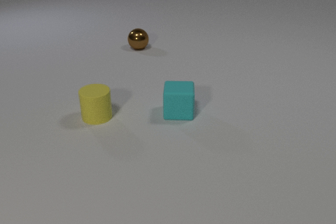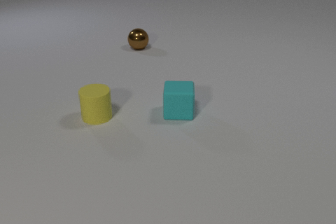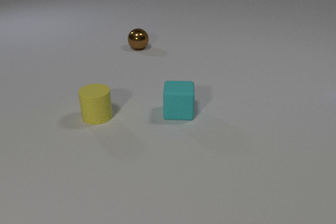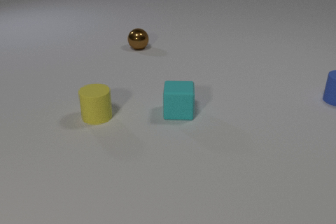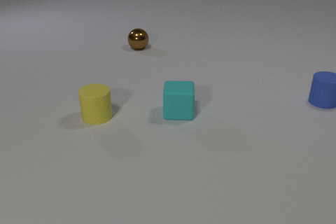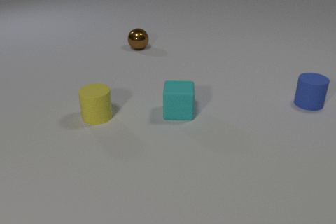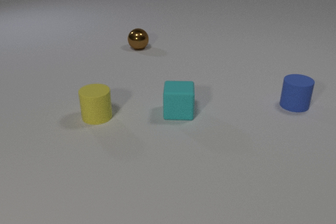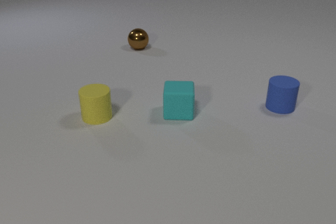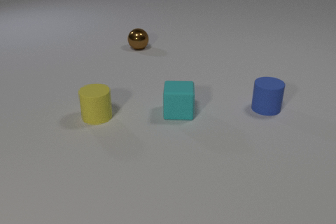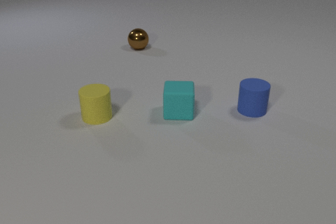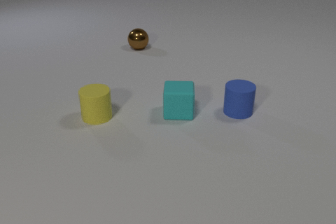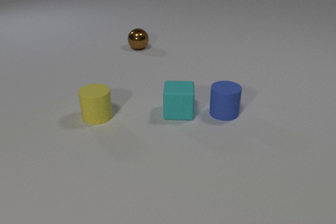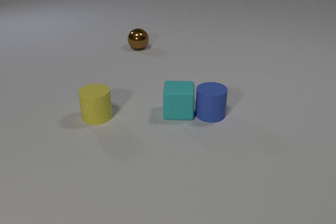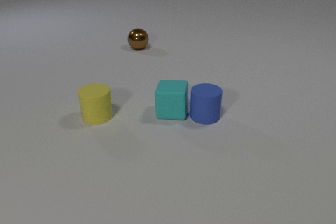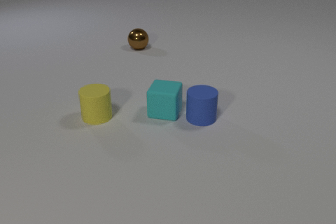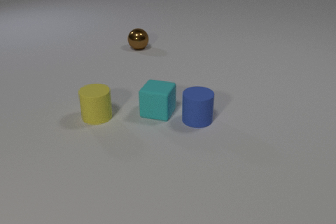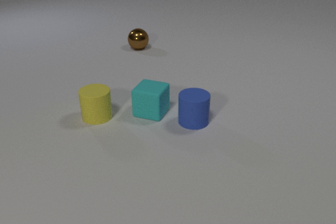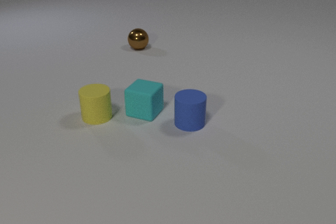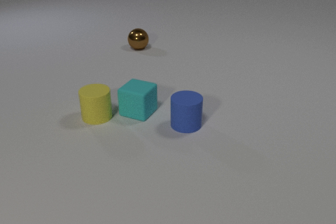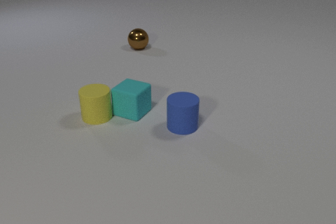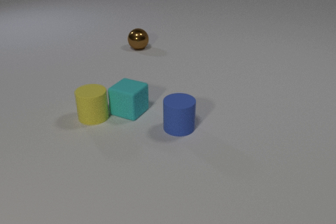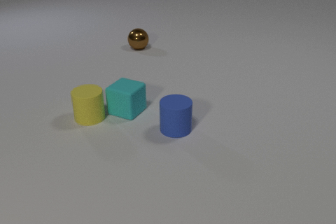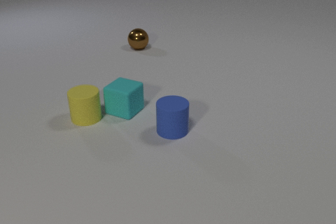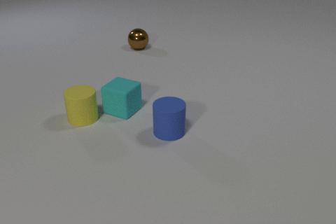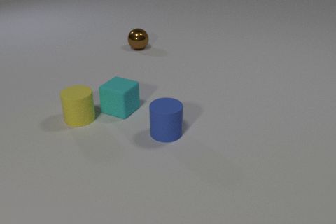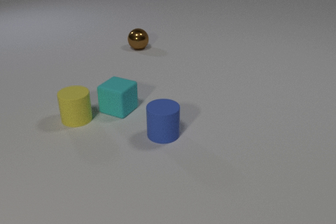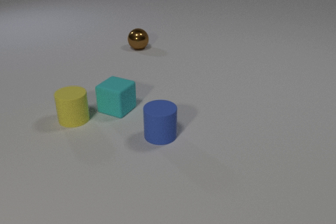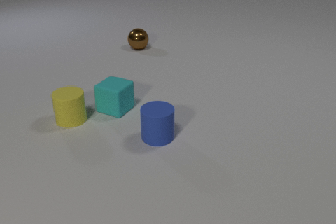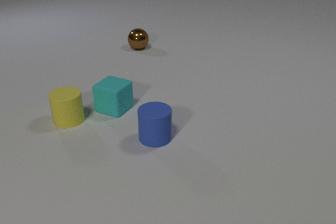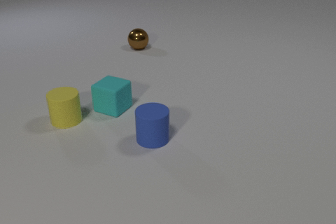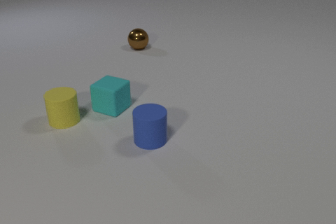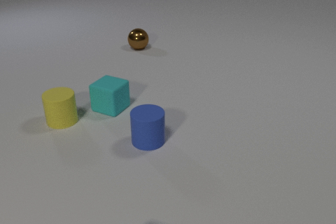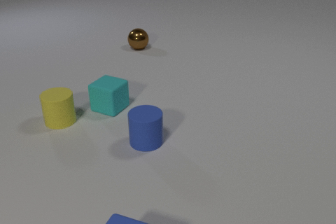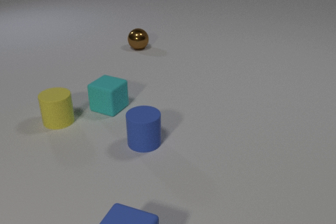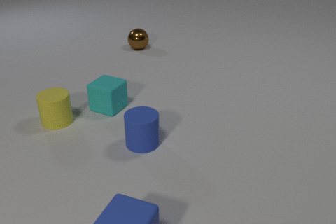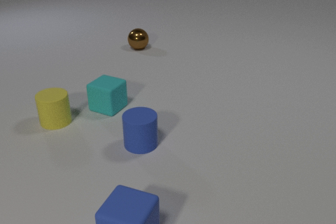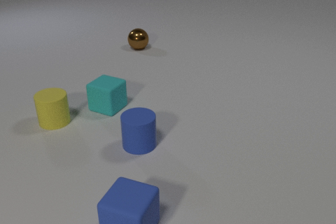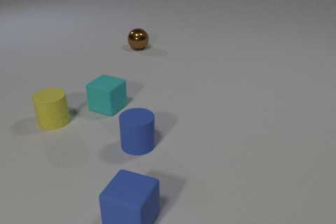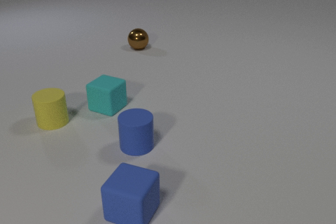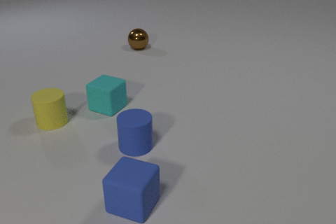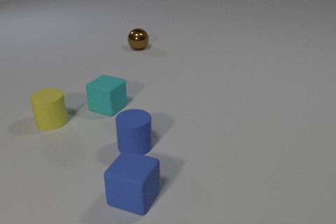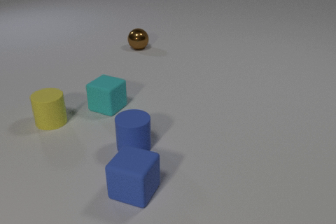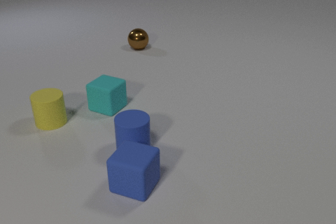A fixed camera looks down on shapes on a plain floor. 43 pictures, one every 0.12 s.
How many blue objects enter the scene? 2.
What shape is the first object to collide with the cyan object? cylinder.
How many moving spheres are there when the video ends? 0.
0.00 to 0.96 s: The blue rubber cylinder comes in at the right edge, slides to the left and toward the camera.
0.96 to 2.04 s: The blue rubber cylinder slides to the left and toward the camera. The cyan rubber cube slides to the left, spins clockwise seen from above by about 15 degrees, its near face sliding to the left. The blue rubber cylinder and the cyan rubber cube collide.
2.04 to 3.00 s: The blue rubber cylinder slides to the left and toward the camera. The cyan rubber cube slides to the left. The yellow rubber cylinder slides to the left. The cyan rubber cube and the yellow rubber cylinder collide.
3.00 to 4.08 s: The blue rubber cylinder slides to the left and toward the camera. The cyan rubber cube slides to the left. The blue rubber cube comes in at the bottom edge, slides away from the camera. The yellow rubber cylinder slides to the left.
4.08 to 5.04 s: The blue rubber cylinder slides to the left. The blue rubber cube slides away from the camera.
